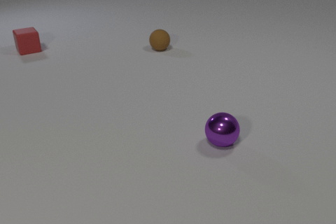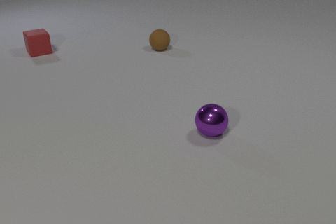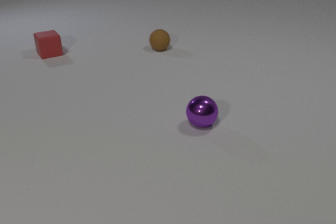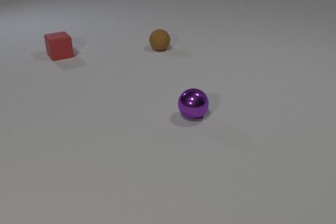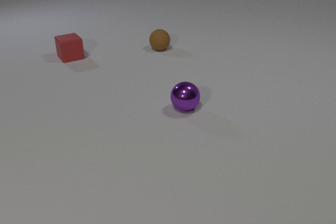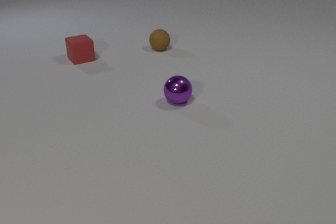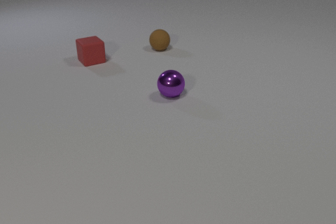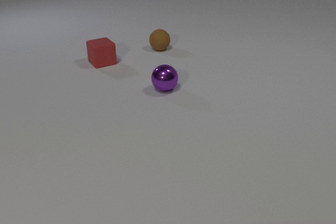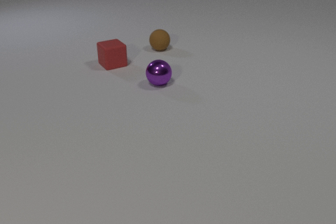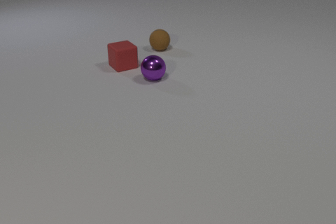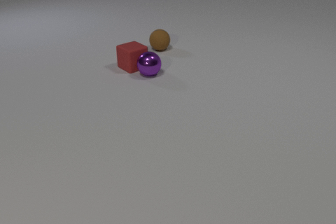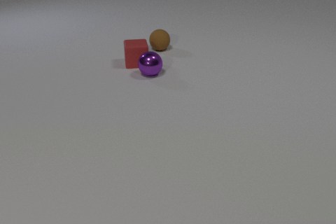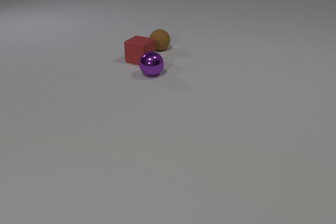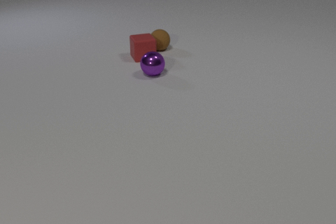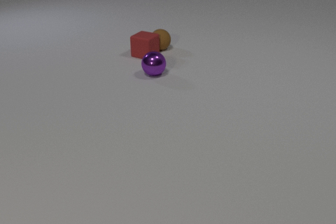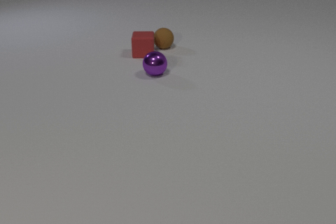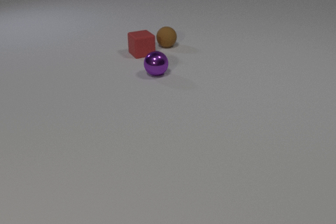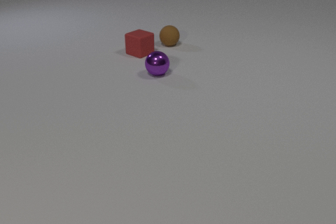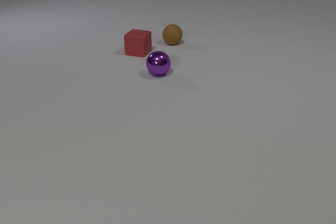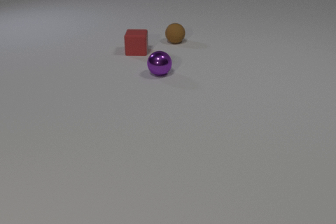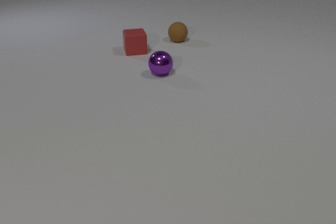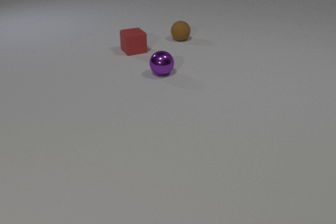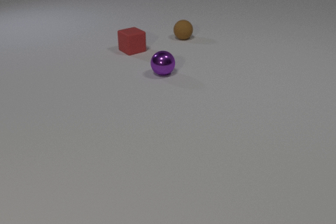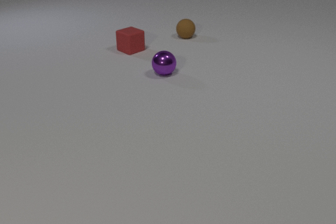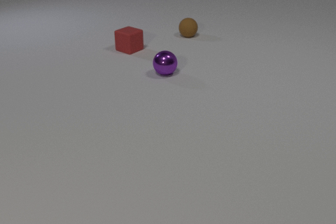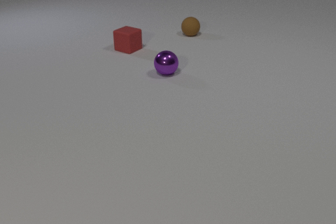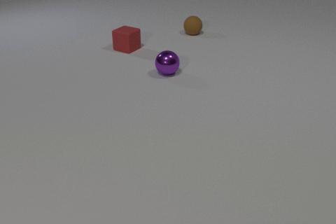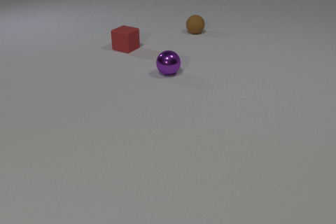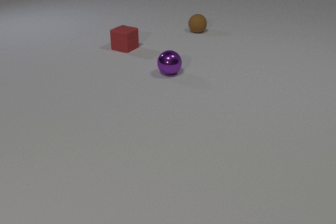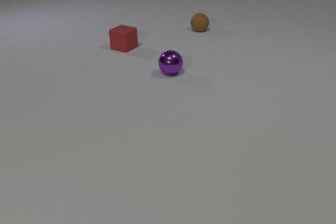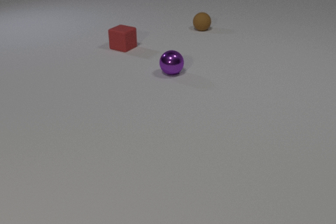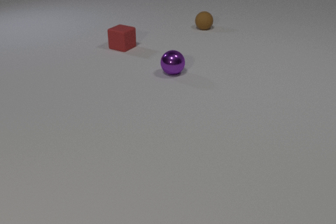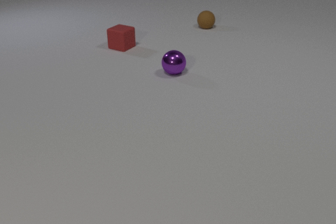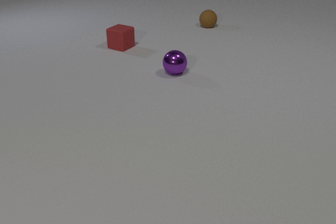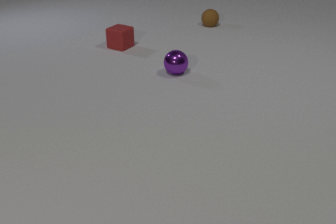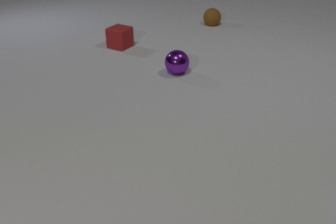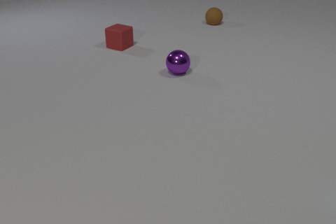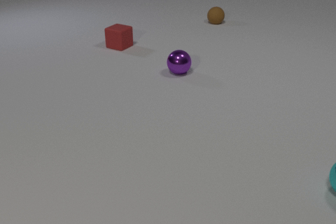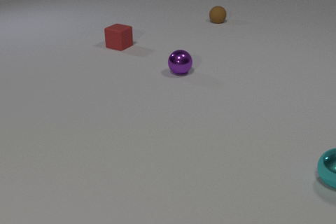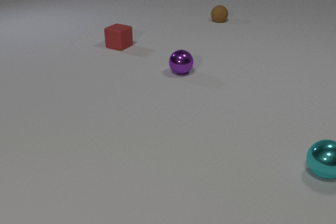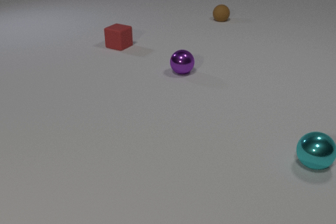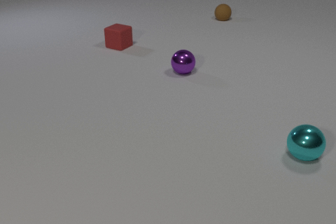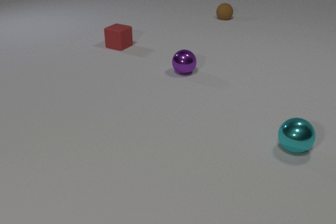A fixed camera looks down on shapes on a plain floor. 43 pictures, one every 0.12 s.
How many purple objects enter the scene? 0.
How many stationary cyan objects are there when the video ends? 0.
What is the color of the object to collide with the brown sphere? red.
0.00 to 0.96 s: The red rubber cube slides to the right and toward the camera. The purple metal sphere rolls away from the camera and to the left.
0.96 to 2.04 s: The red rubber cube slides away from the camera and to the right. The purple metal sphere rolls away from the camera. The brown rubber sphere rolls away from the camera and to the right. The red rubber cube and the purple metal sphere collide. The red rubber cube and the brown rubber sphere collide.
2.04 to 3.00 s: The red rubber cube slides away from the camera and to the left. The purple metal sphere rolls to the right. The brown rubber sphere rolls away from the camera and to the right.
3.00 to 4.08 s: The red rubber cube slides away from the camera and to the left. The purple metal sphere rolls to the right. The brown rubber sphere rolls away from the camera and to the right.
4.08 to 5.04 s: The purple metal sphere rolls to the right. The brown rubber sphere rolls away from the camera and to the right. The cyan metal sphere comes in at the right edge, rolls to the left and away from the camera.
